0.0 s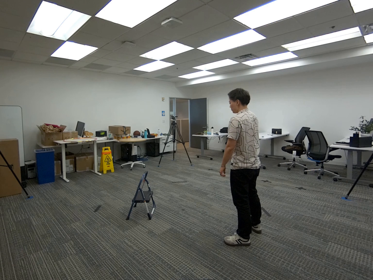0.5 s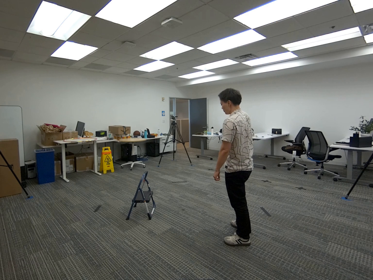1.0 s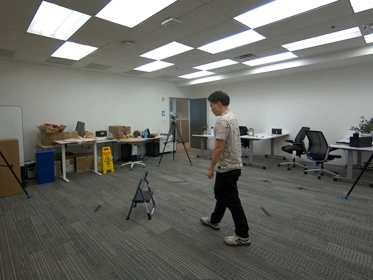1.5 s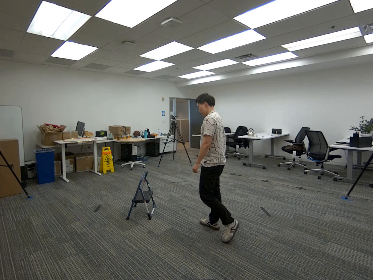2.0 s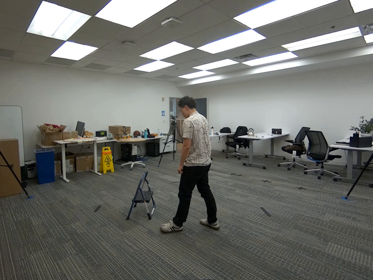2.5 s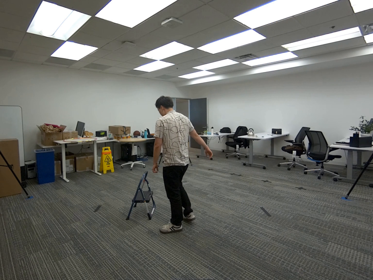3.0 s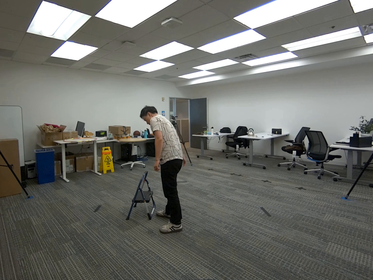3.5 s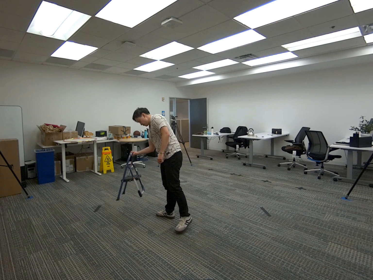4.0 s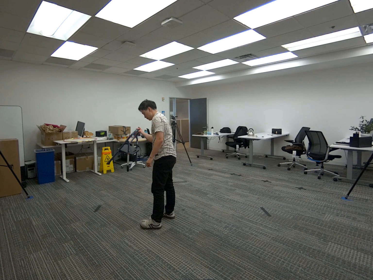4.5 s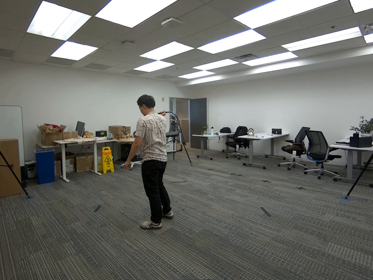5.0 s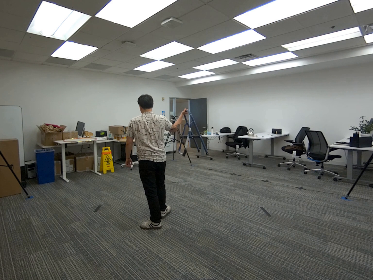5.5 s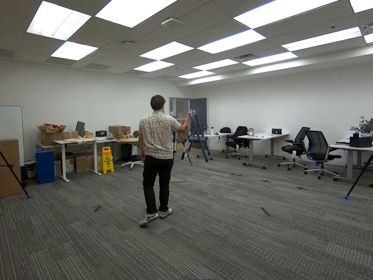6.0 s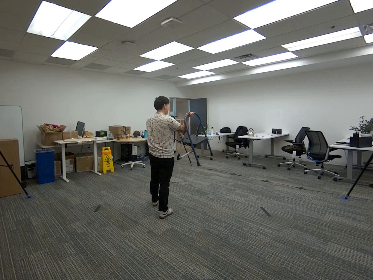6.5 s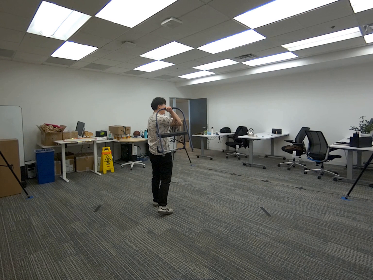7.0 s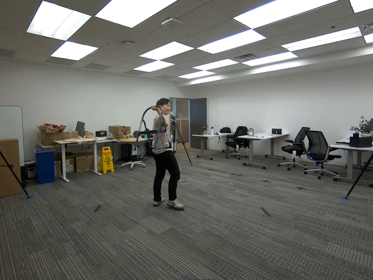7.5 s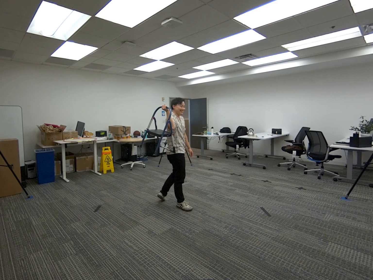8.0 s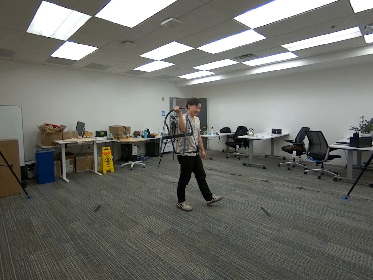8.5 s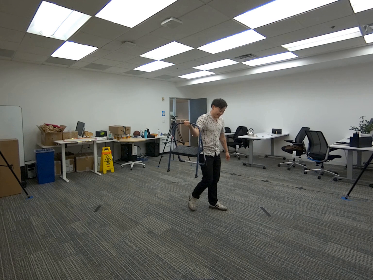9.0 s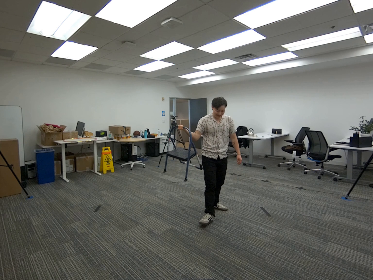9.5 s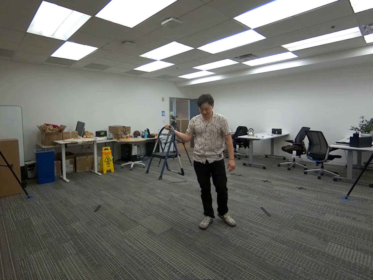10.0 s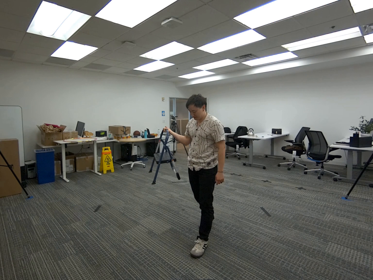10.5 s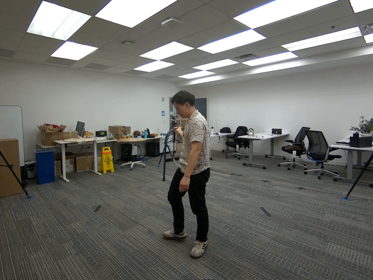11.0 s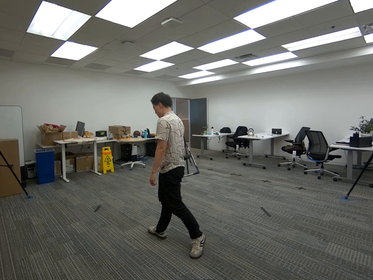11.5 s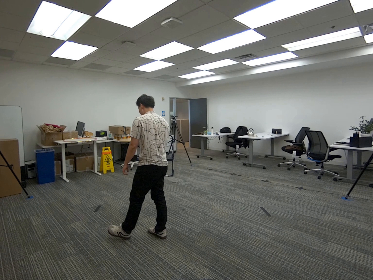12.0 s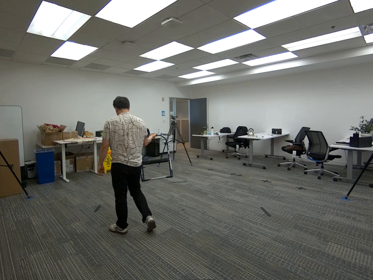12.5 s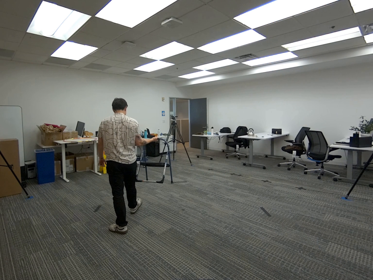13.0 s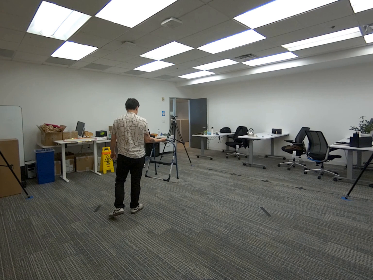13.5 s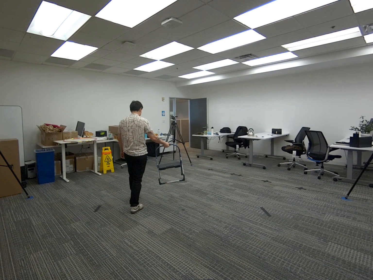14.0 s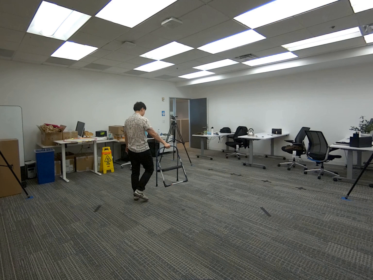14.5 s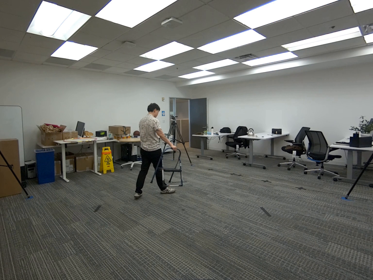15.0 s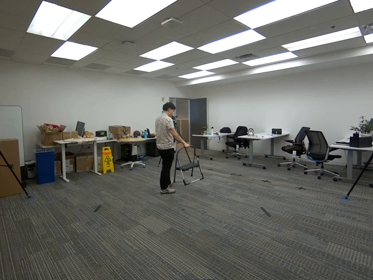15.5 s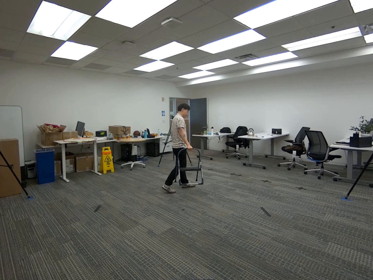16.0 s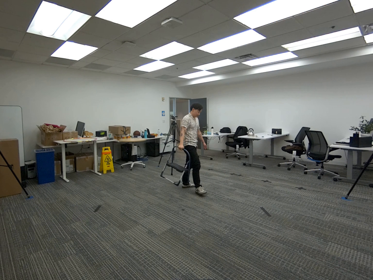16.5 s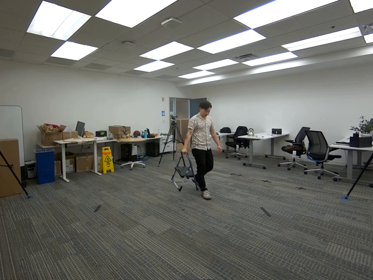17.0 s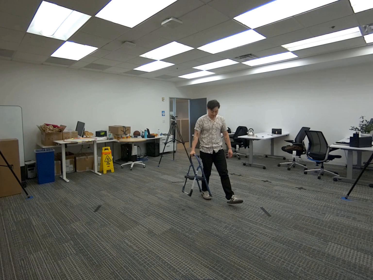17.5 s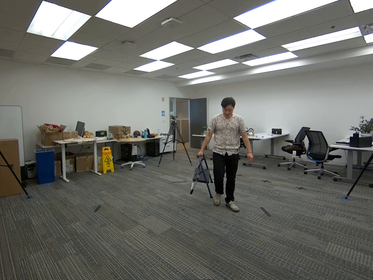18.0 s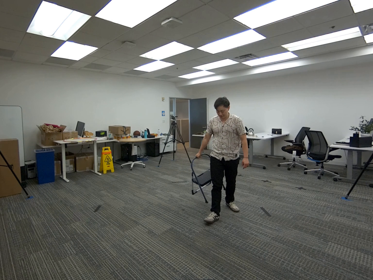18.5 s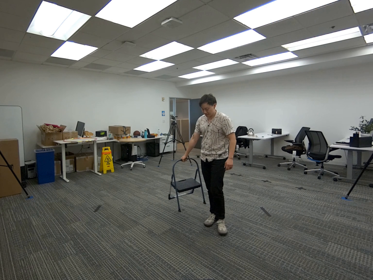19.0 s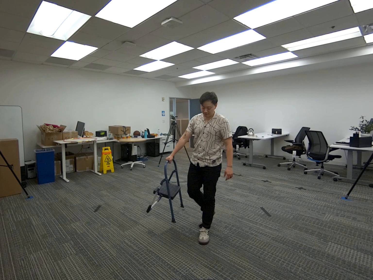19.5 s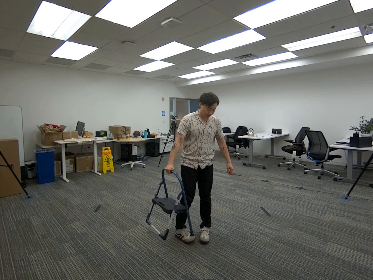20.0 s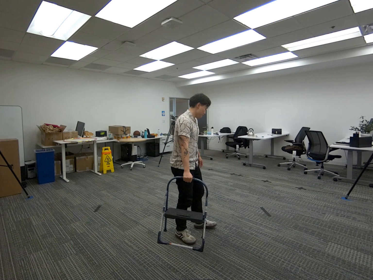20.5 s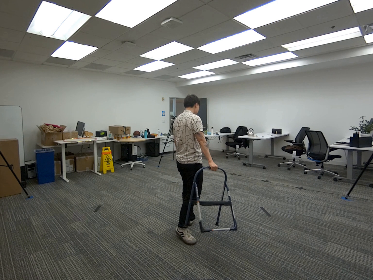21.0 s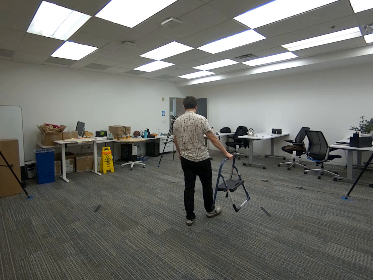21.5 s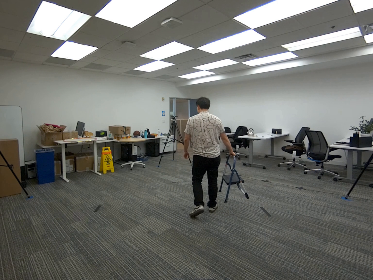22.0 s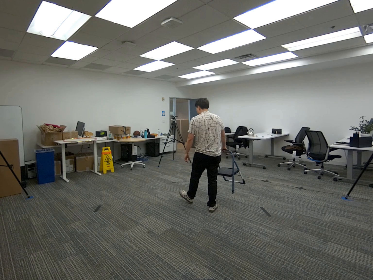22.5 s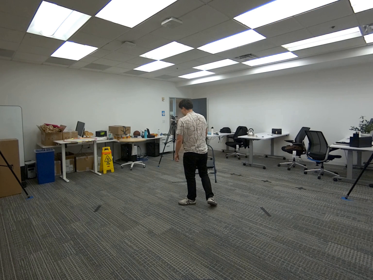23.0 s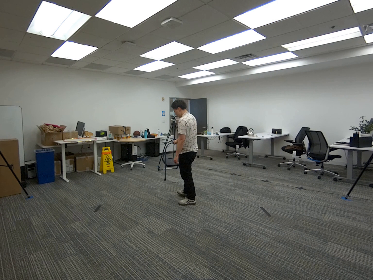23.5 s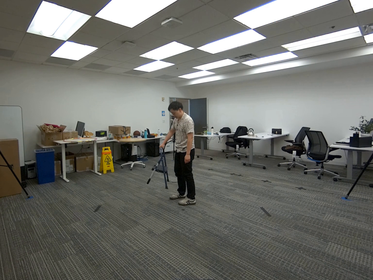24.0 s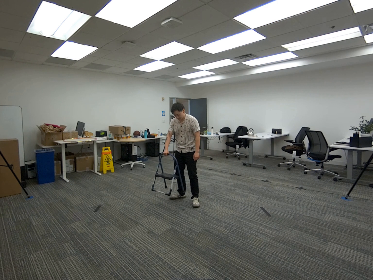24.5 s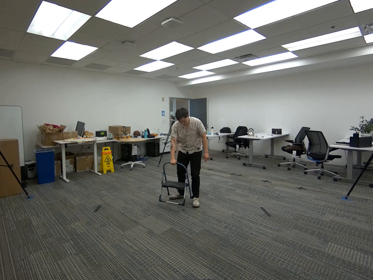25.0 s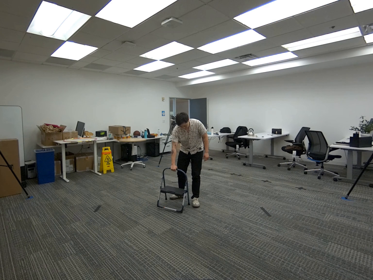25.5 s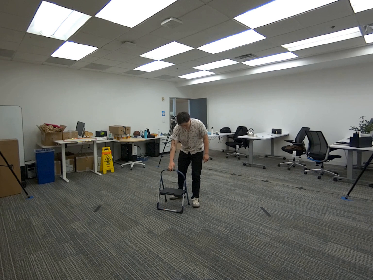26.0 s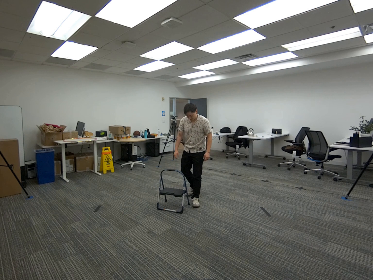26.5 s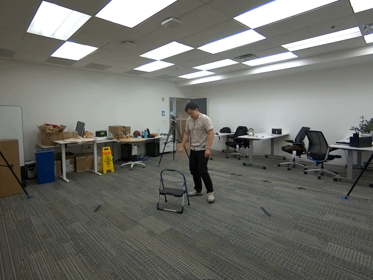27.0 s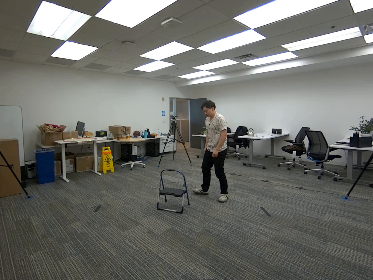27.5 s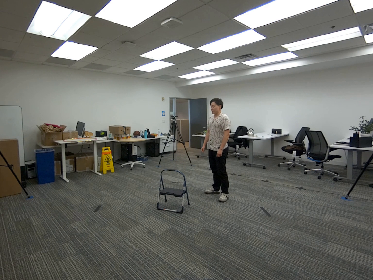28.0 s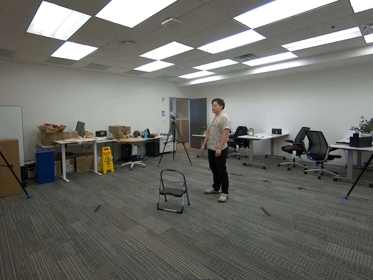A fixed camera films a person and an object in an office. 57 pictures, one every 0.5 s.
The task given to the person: Walk over to the step ladder and pick up the step ladder and move the step ladder to a different location.
